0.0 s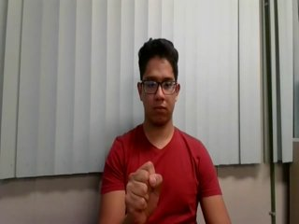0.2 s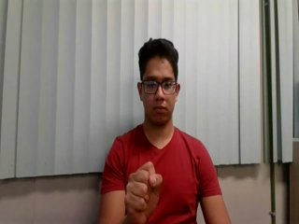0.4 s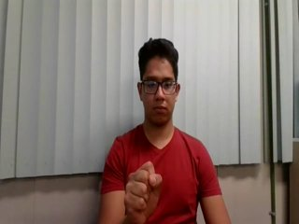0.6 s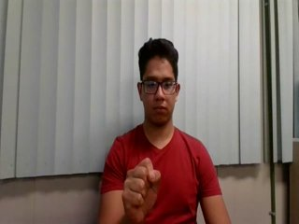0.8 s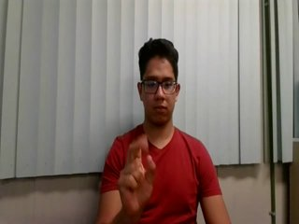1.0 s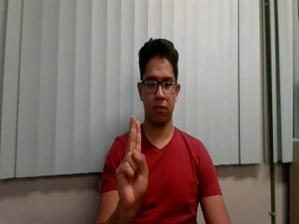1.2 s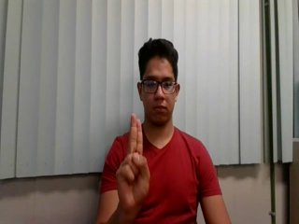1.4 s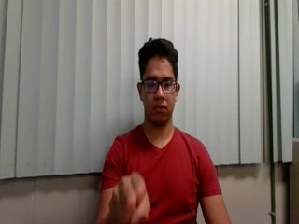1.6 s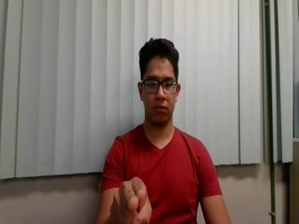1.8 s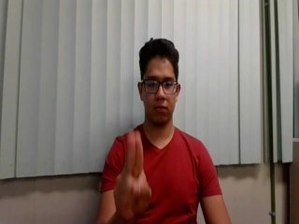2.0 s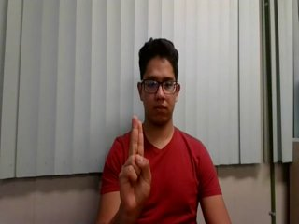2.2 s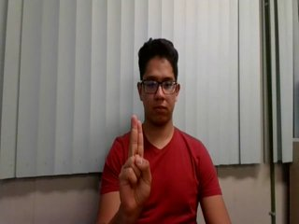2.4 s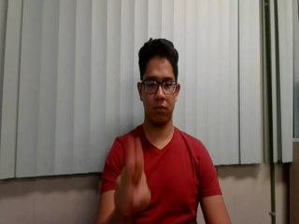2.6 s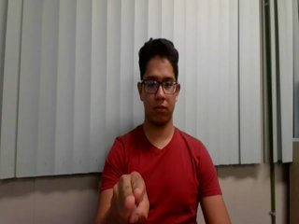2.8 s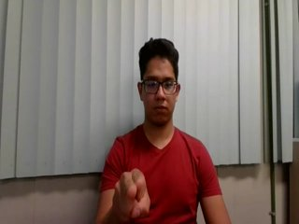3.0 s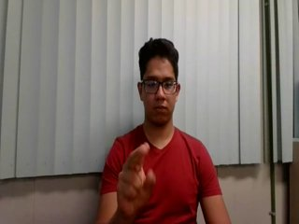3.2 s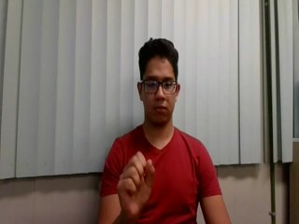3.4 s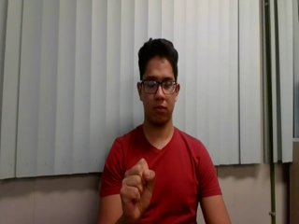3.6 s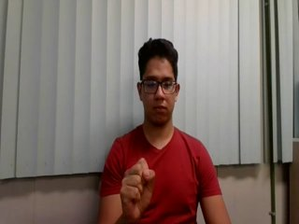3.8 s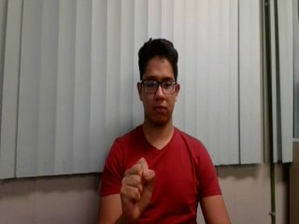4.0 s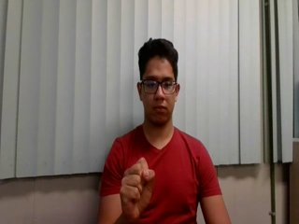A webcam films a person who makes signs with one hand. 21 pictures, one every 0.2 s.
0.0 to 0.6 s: Pointing with one finger.
0.7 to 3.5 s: Double click with two fingers.
3.6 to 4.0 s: Pointing with two fingers.
